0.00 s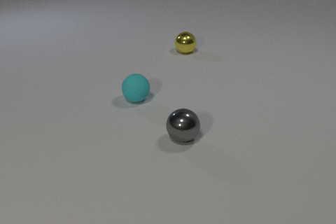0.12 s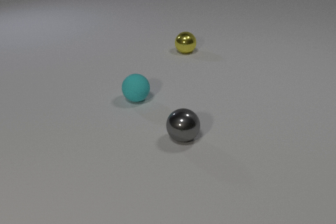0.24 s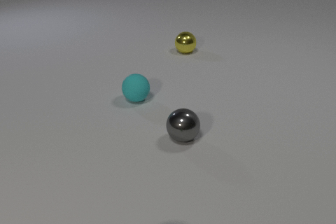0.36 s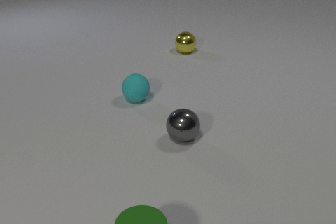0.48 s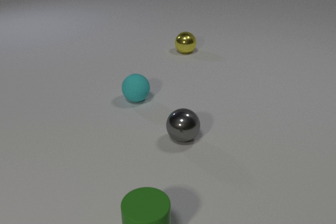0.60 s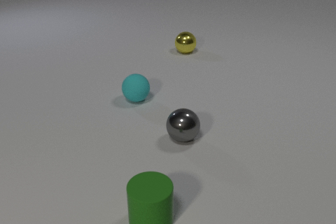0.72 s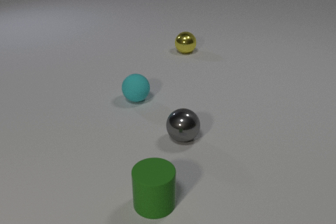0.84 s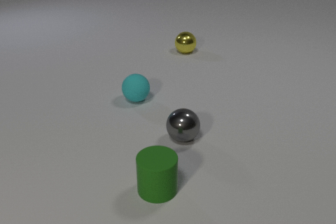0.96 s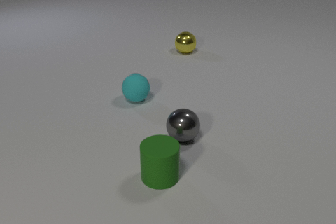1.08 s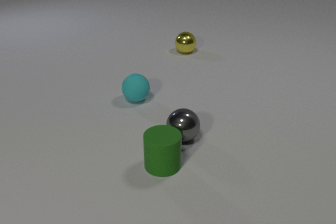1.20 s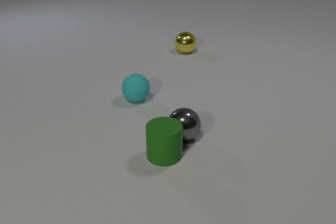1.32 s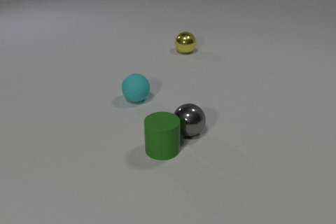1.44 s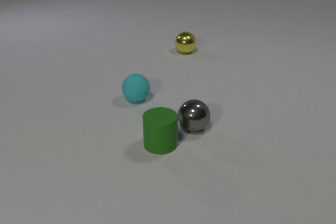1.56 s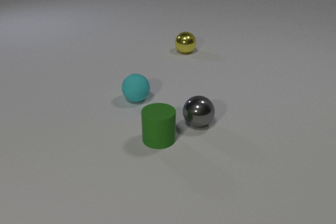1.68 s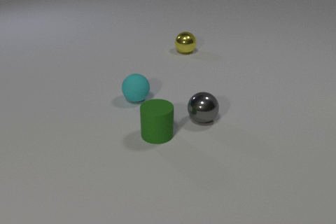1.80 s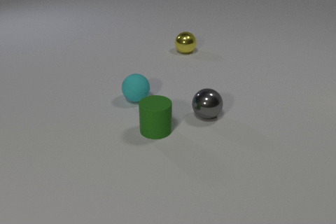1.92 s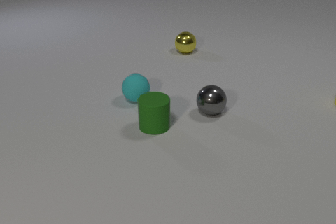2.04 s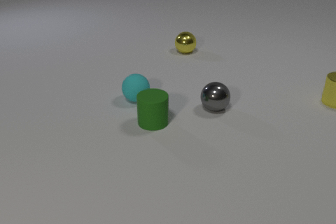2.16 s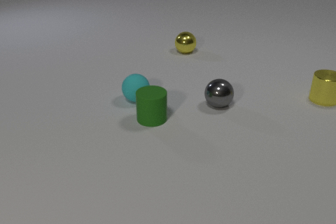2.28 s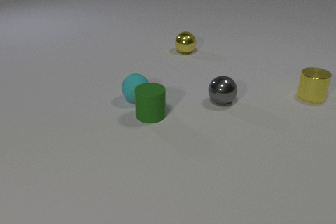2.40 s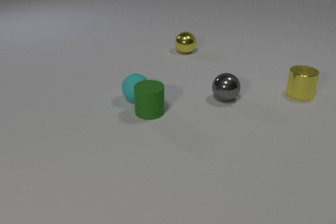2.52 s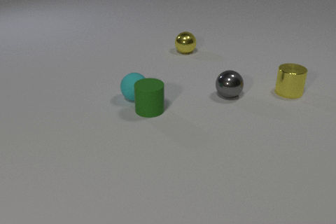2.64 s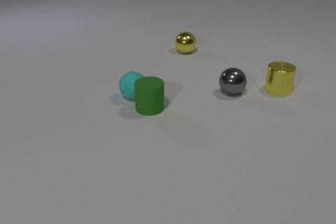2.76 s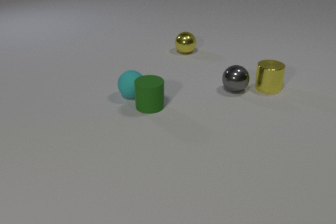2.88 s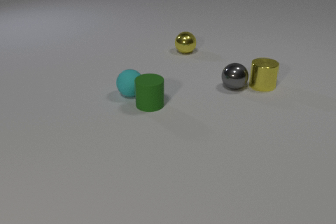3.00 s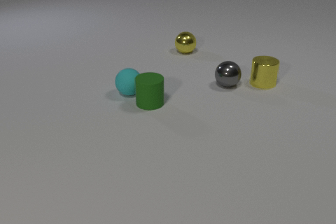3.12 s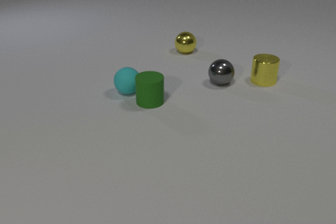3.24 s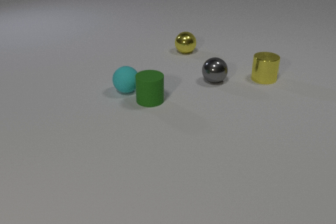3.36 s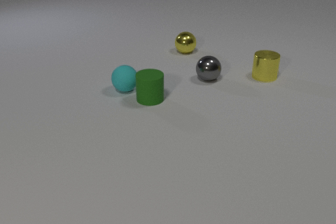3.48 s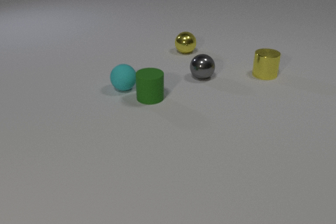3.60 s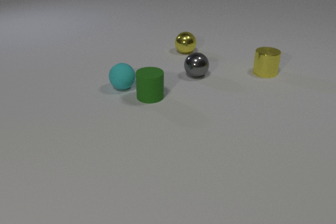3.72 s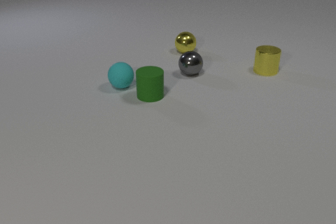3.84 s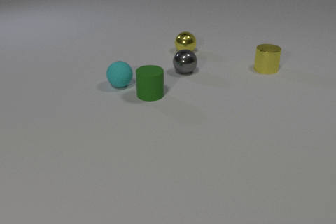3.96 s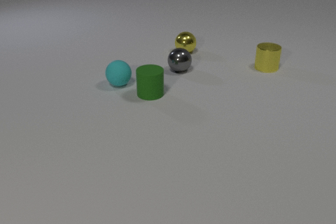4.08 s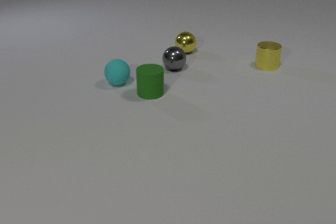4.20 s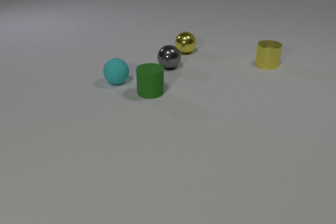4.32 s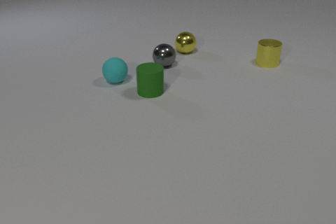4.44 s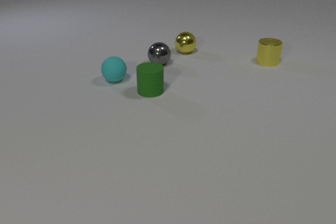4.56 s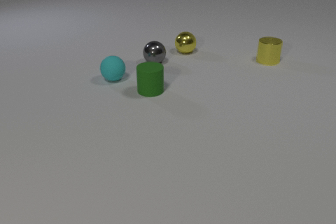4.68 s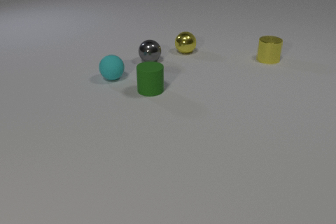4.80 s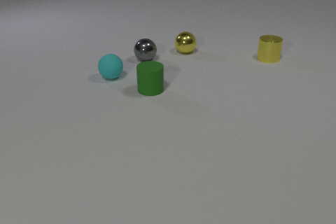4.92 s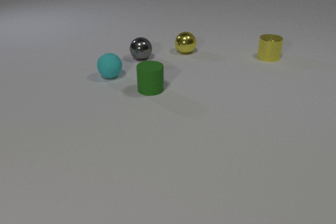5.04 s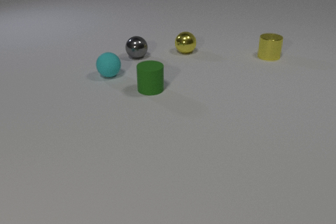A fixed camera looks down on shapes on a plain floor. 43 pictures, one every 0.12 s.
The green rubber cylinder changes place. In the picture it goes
away from the camera.
The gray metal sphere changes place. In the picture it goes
away from the camera.
0.00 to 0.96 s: The green rubber cylinder comes in at the bottom edge, slides away from the camera.
0.96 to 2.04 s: The green rubber cylinder slides away from the camera. The gray metal sphere rolls away from the camera and to the right. The yellow metal cylinder comes in at the right edge, slides to the left. The green rubber cylinder and the gray metal sphere collide.
2.04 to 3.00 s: The green rubber cylinder slides away from the camera. The gray metal sphere rolls away from the camera. The yellow metal cylinder slides to the left. The cyan rubber sphere rolls away from the camera and to the left. The green rubber cylinder and the cyan rubber sphere collide. The gray metal sphere and the yellow metal cylinder collide.
3.00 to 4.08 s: The green rubber cylinder slides away from the camera. The gray metal sphere rolls to the left and away from the camera. The yellow metal cylinder slides away from the camera. The cyan rubber sphere rolls away from the camera and to the left.
4.08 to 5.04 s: The green rubber cylinder slides away from the camera. The gray metal sphere rolls to the left and away from the camera. The yellow metal cylinder slides away from the camera. The cyan rubber sphere rolls away from the camera and to the left.
How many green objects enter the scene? 1.
What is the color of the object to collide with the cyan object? green.
What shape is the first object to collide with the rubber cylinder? sphere.
